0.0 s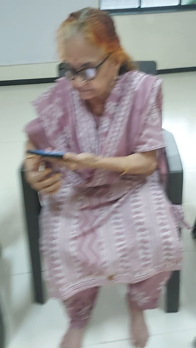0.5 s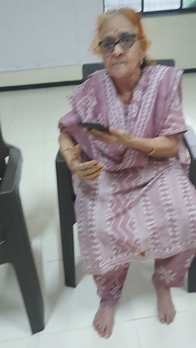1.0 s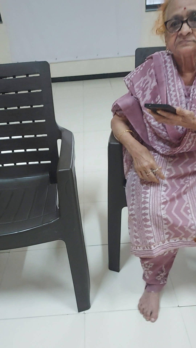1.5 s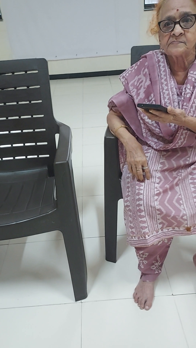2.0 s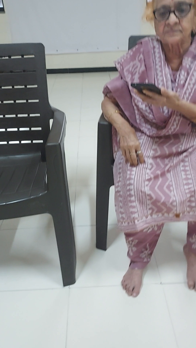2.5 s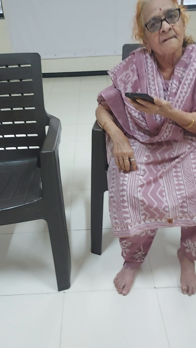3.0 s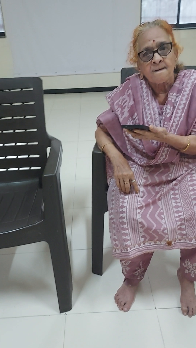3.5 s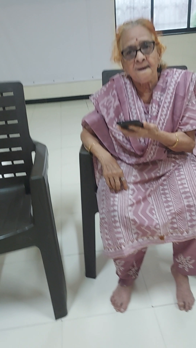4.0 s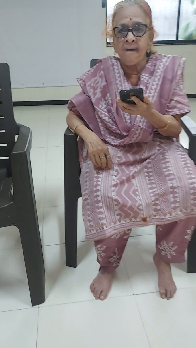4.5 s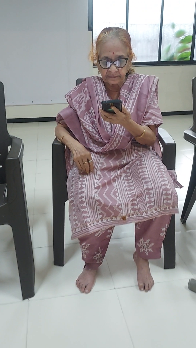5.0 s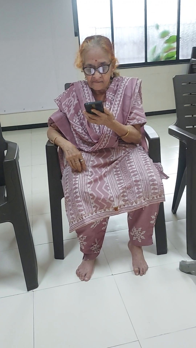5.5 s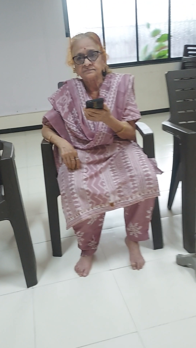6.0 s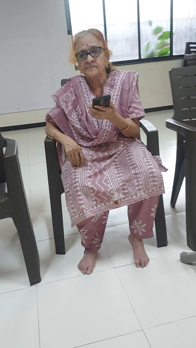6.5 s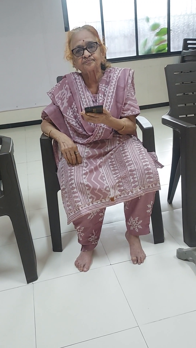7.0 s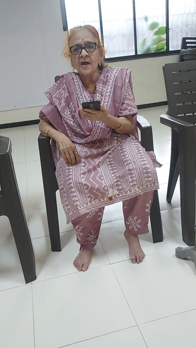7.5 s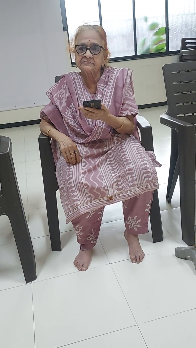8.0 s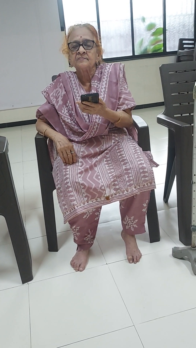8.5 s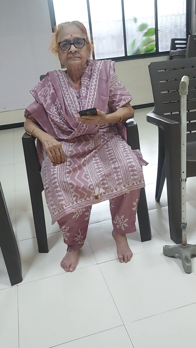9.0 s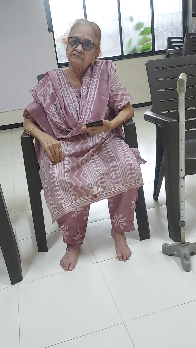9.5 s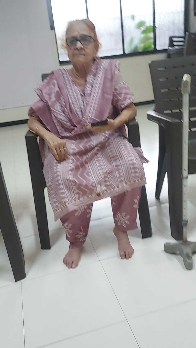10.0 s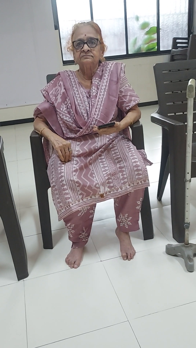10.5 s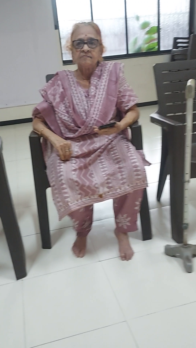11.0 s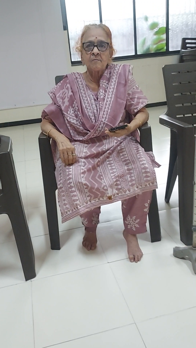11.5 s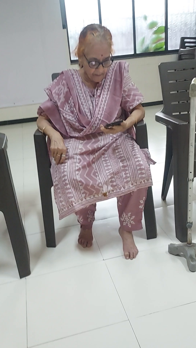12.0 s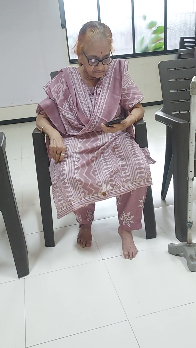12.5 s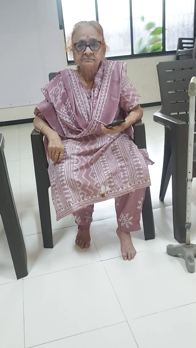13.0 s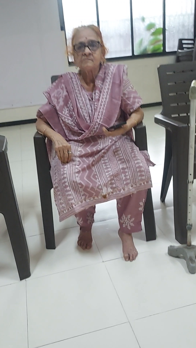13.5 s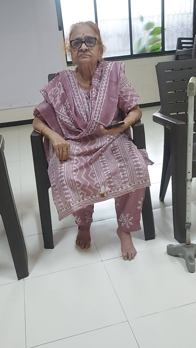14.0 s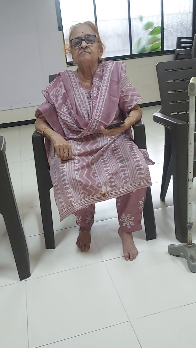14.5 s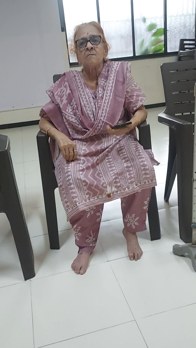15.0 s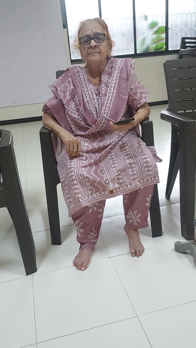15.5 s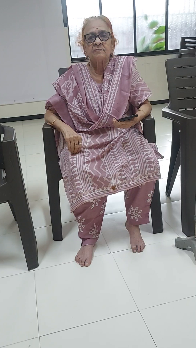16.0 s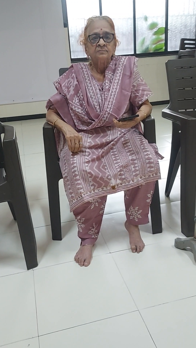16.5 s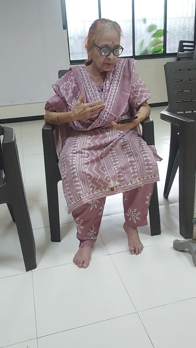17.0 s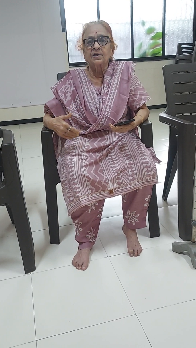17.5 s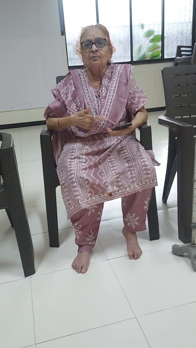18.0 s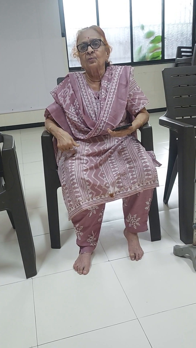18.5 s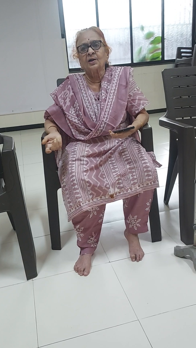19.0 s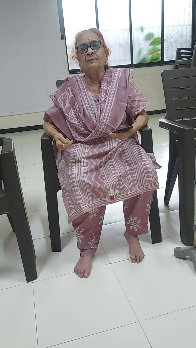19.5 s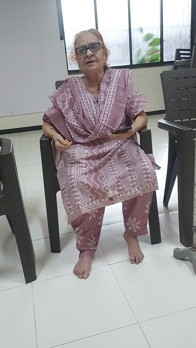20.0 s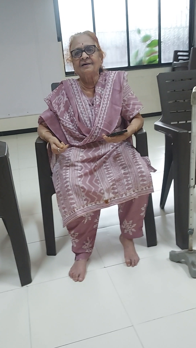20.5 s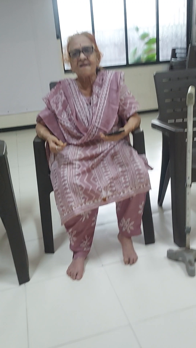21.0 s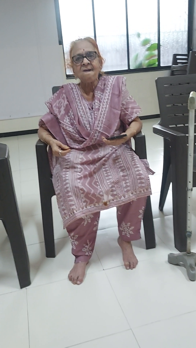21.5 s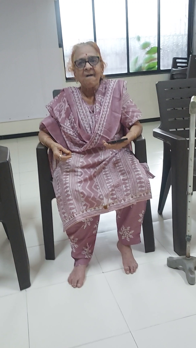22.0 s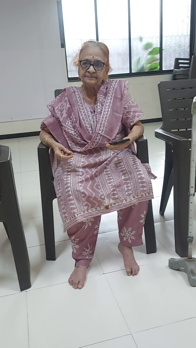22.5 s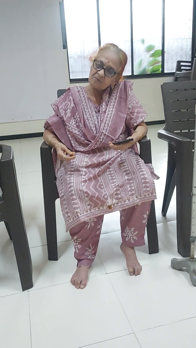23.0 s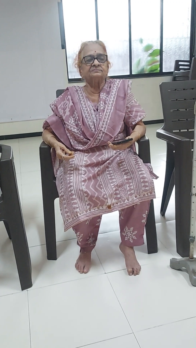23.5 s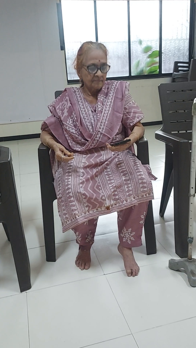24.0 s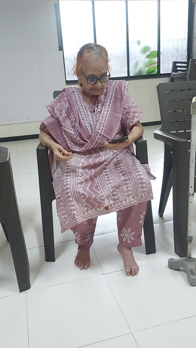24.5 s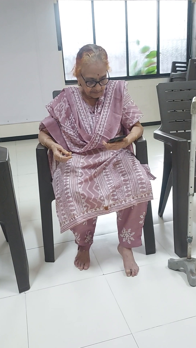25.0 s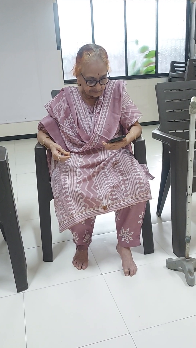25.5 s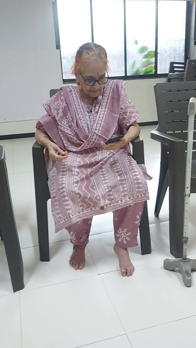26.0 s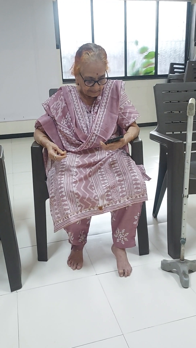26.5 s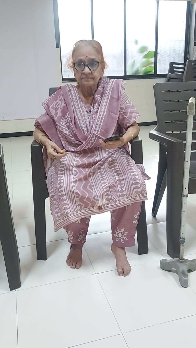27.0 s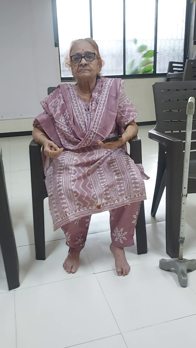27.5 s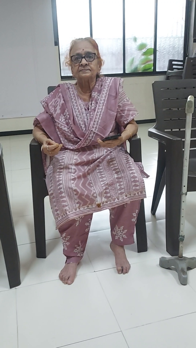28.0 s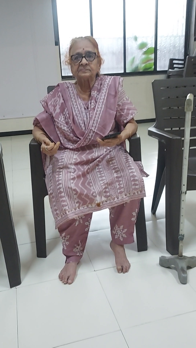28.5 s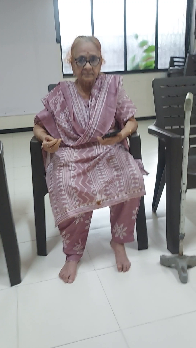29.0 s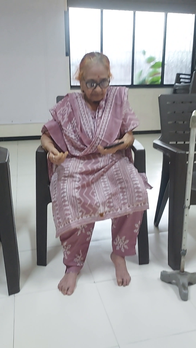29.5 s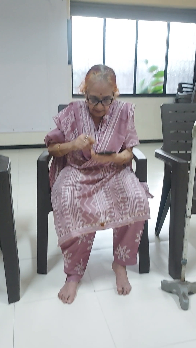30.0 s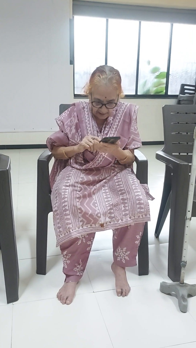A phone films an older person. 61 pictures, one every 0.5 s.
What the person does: Sitting.
